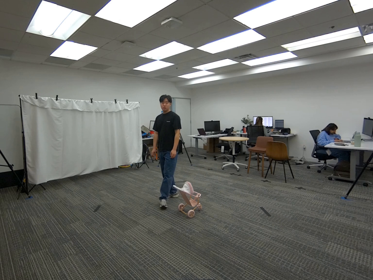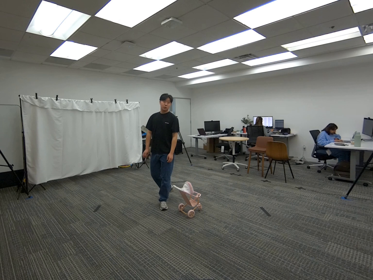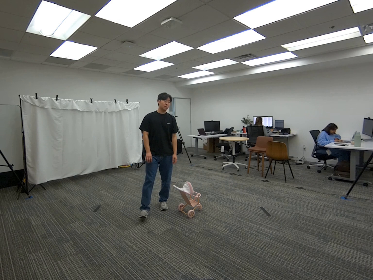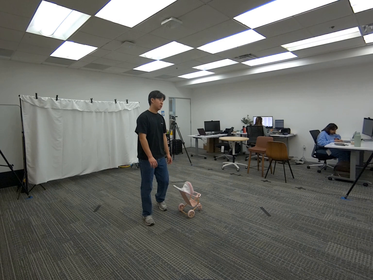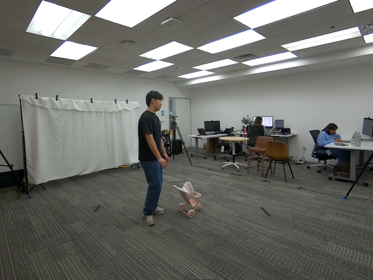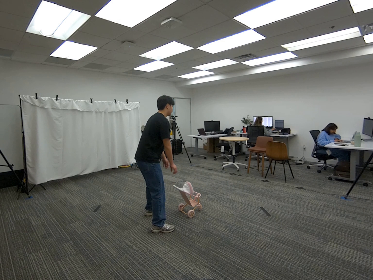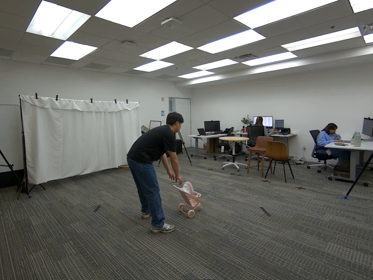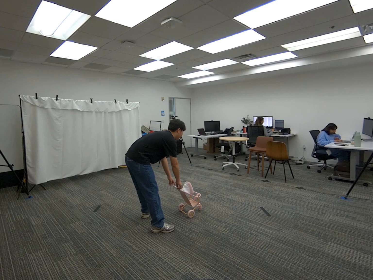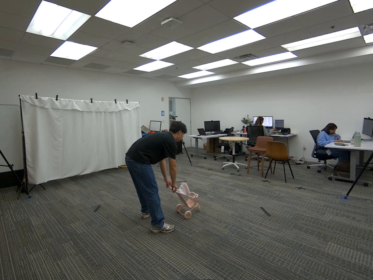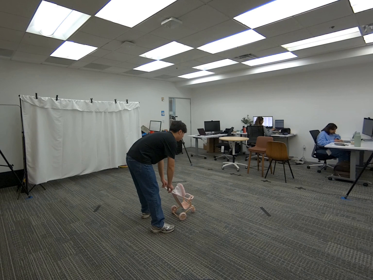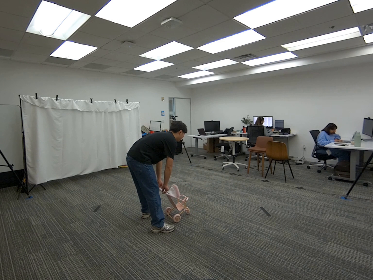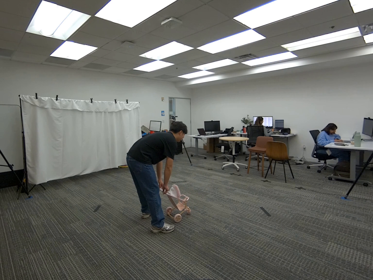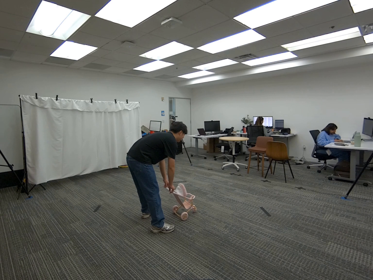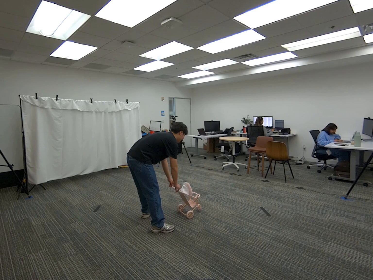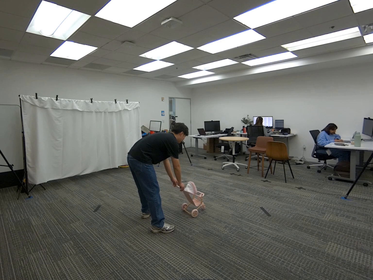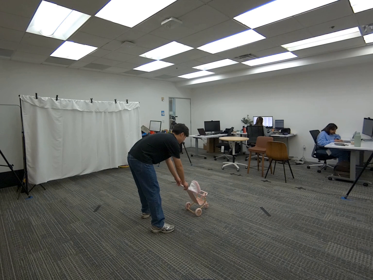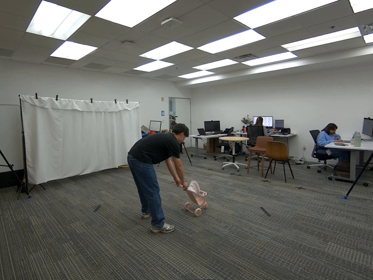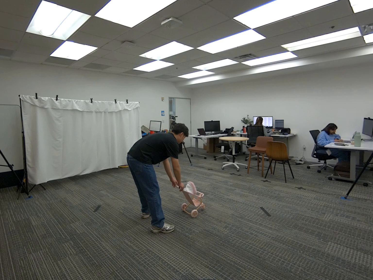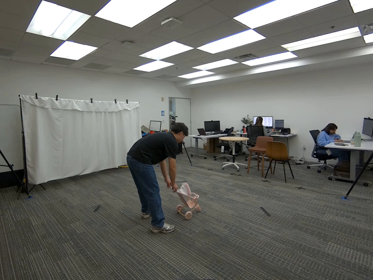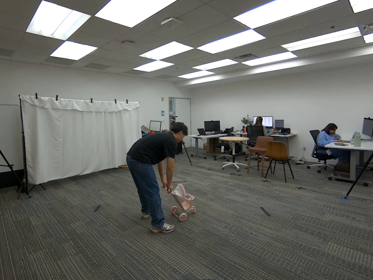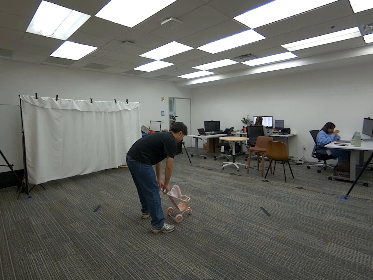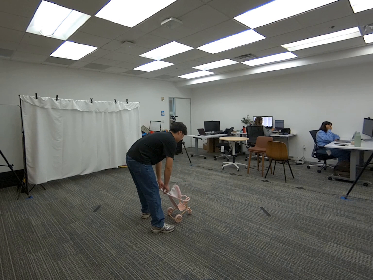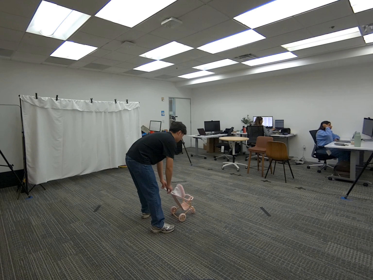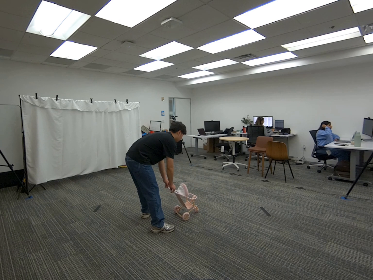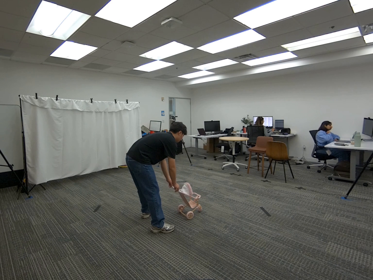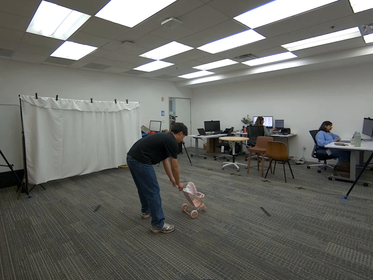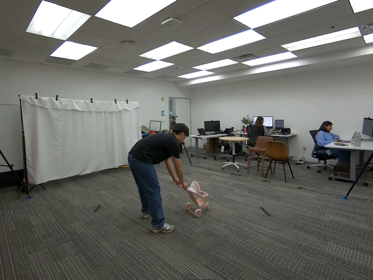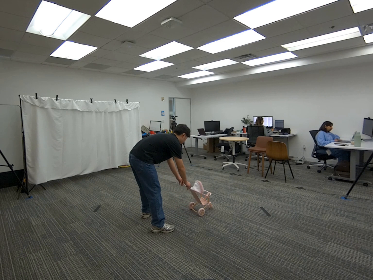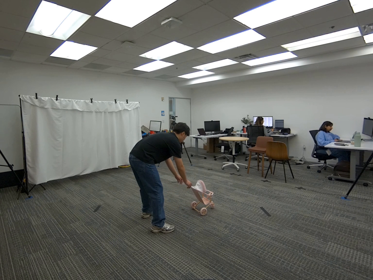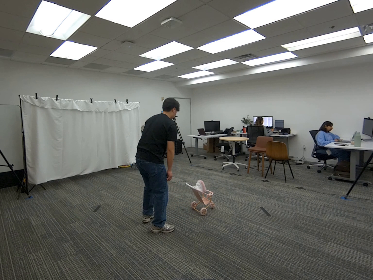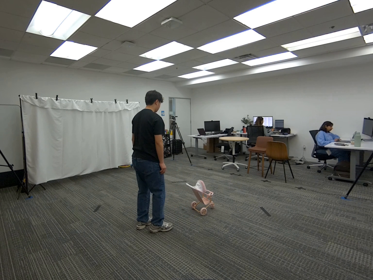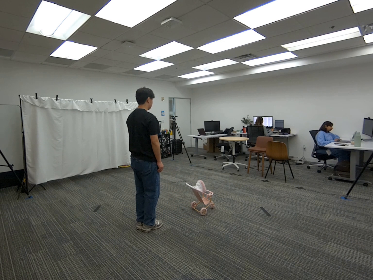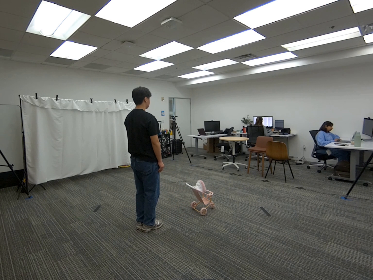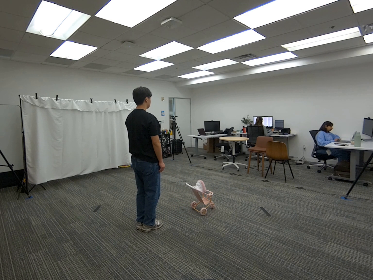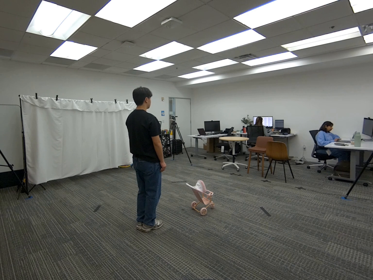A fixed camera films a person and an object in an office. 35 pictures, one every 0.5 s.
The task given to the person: Walk over to the toy stroller on the ground and use both hands to move the stroller back and forth within the bounding area.
